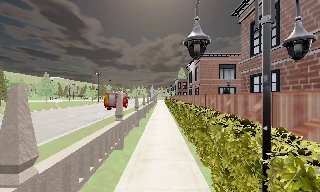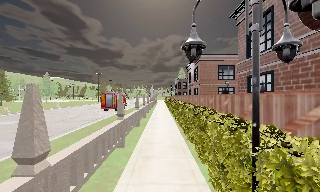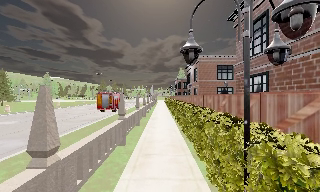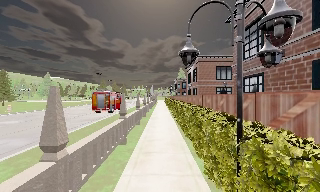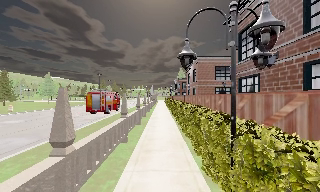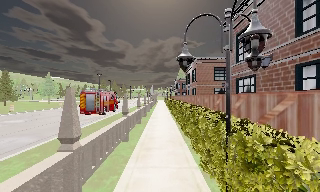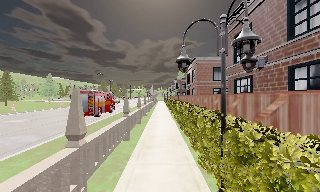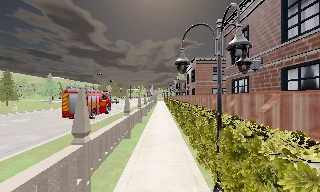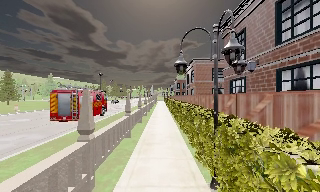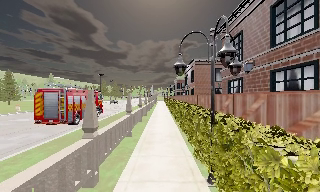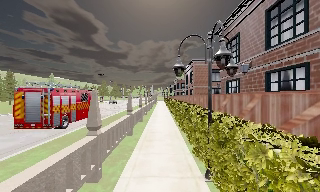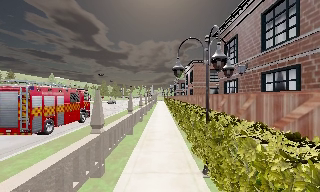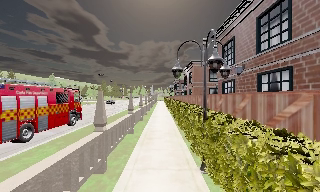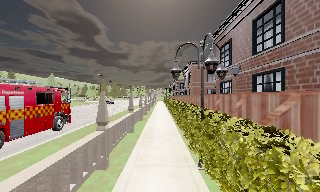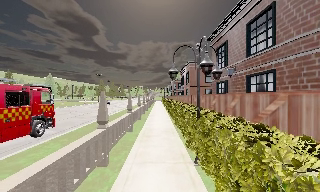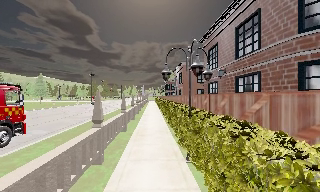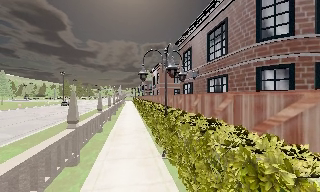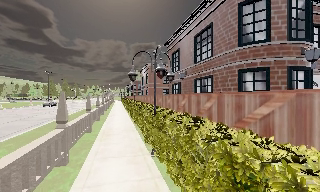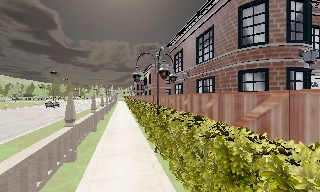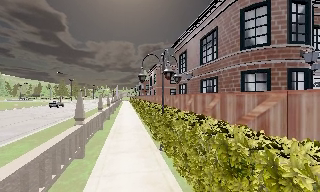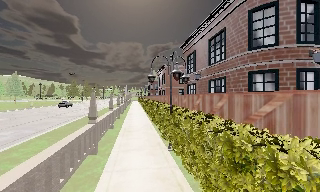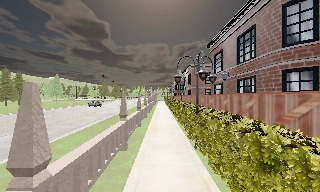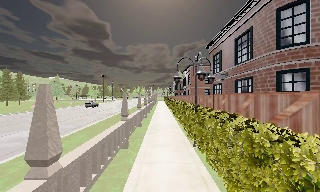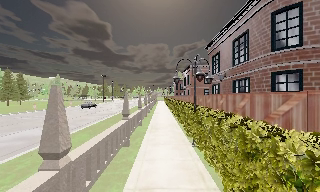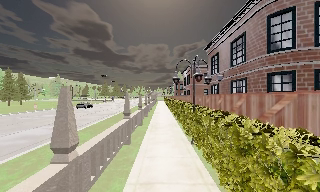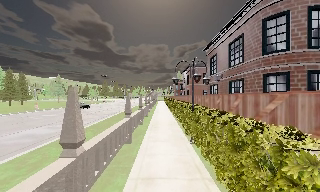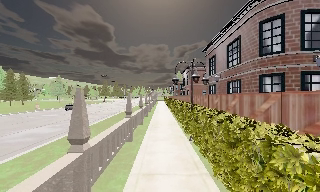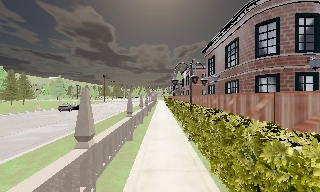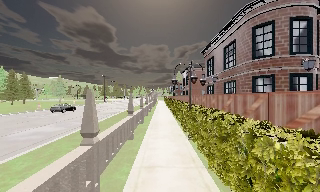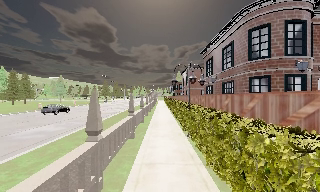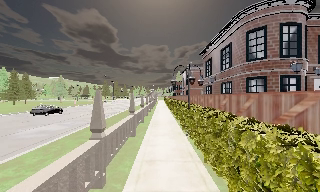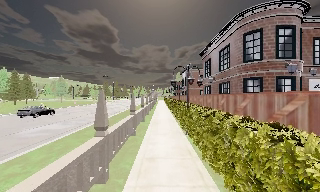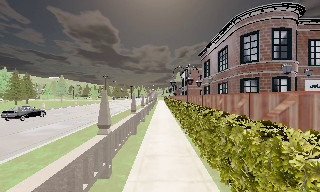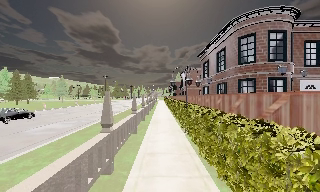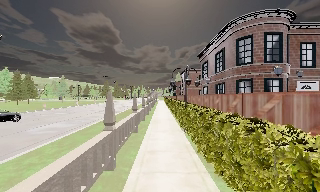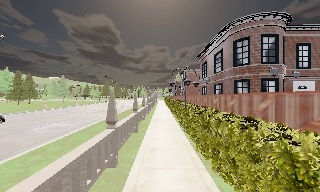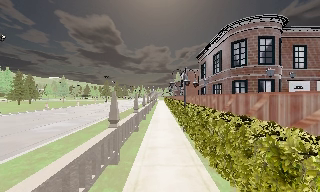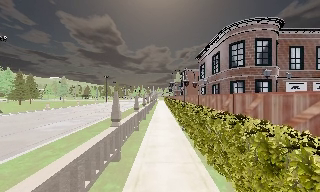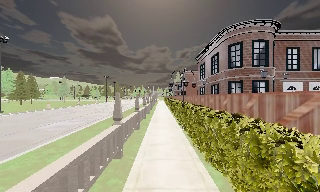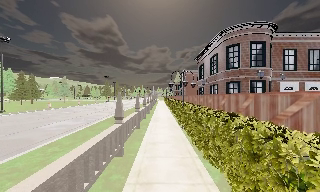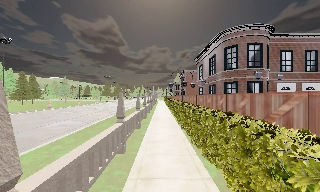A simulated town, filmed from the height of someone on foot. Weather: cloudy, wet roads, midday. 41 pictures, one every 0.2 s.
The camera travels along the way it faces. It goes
backward.
0.0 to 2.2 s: The camera travels backward, about 3 m, so what stands in front gets smaller.
2.2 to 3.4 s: The scene slides to the left, as the camera pans about 15 degrees to its right. It travels backward, about 1.5 m, so what stands in front gets smaller.
3.4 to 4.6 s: The camera pans to its left, which is counterclockwise from overhead, by about 15 degrees. It travels backward, about 1.5 m, so what stands in front gets smaller.
4.6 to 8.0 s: The camera travels backward, about 4.5 m, so what stands in front gets smaller.
The film runs backward here.
